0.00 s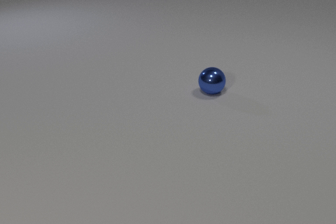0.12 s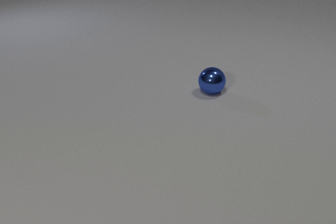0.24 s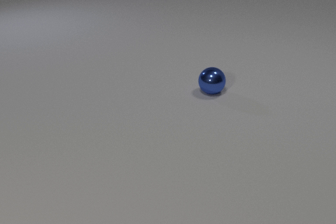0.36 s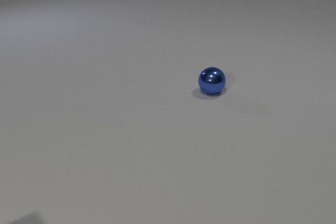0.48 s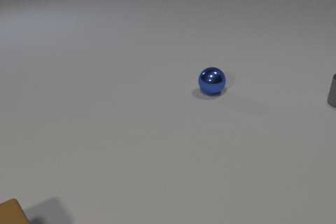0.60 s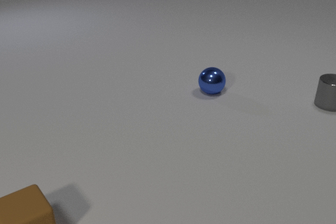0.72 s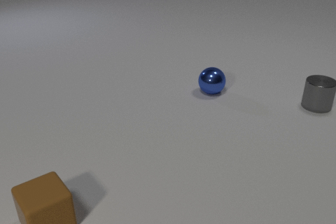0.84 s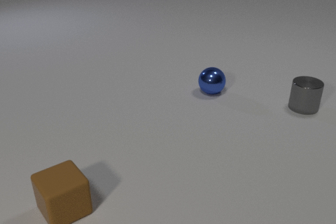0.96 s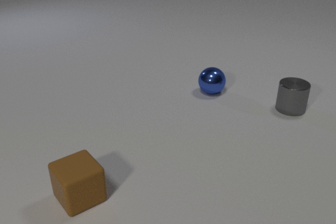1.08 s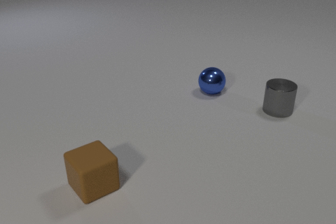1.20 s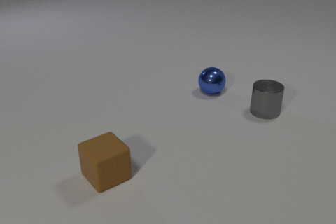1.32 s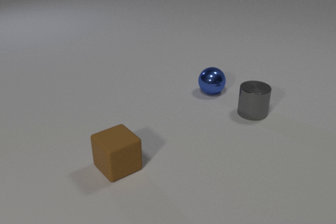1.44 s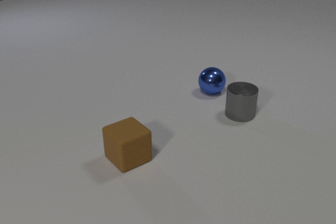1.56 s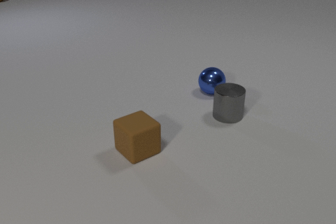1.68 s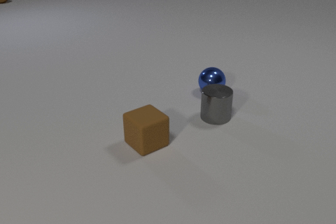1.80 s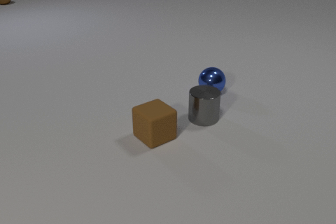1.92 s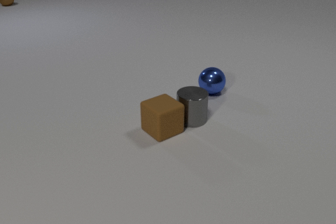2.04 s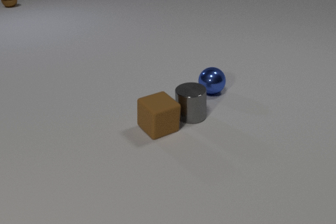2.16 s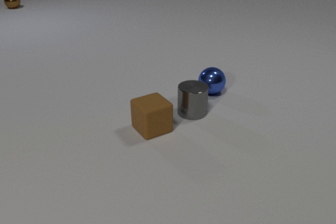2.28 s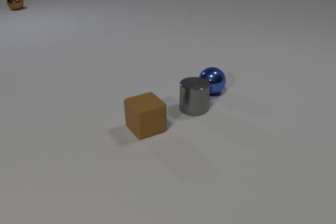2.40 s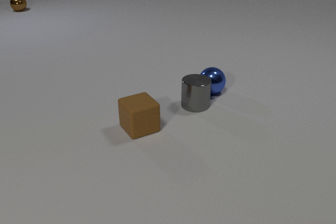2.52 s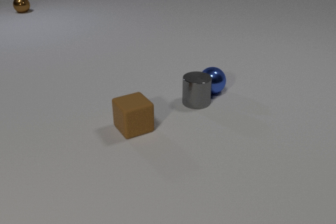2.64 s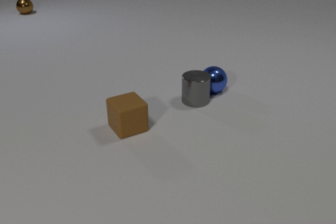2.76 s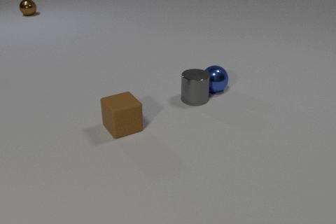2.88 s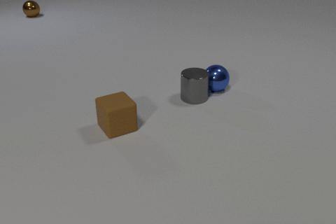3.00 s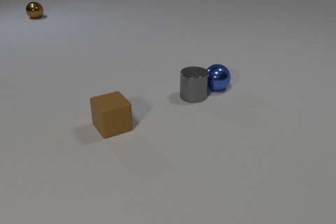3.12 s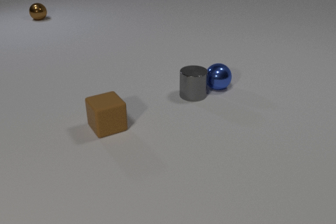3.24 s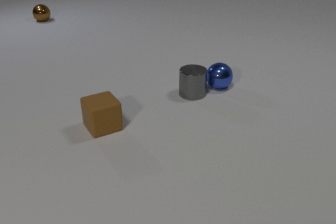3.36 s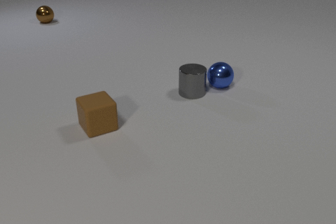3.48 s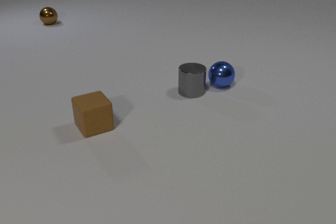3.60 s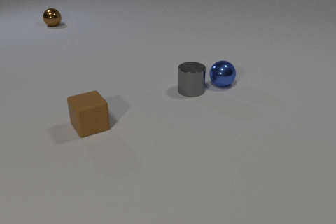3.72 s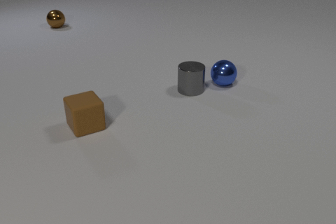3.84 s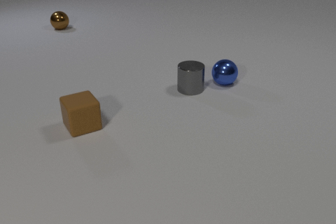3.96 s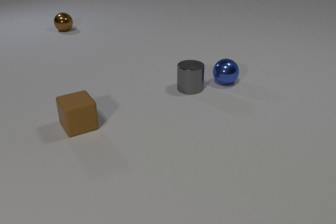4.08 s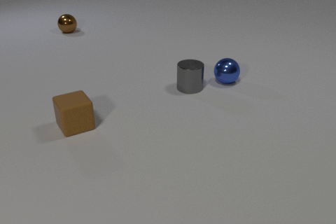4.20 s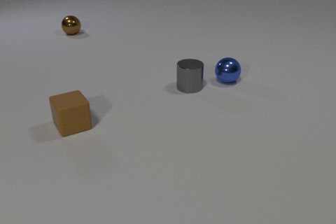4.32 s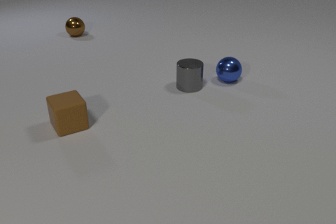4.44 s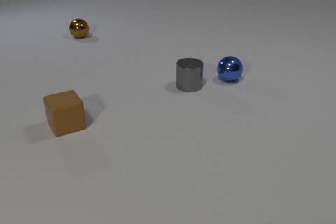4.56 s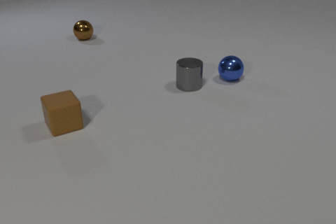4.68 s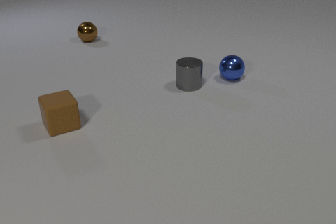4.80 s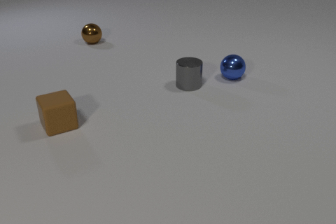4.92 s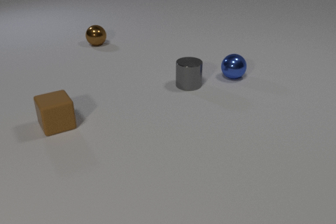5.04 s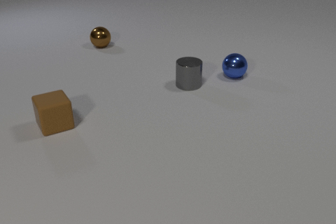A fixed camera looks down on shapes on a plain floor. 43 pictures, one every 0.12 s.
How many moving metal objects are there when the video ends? 3.
How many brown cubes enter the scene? 1.
Are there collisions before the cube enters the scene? no.
0.00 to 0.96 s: The brown rubber cube comes in at the bottom edge, slides to the right and away from the camera. The gray metal cylinder comes in at the right edge, slides to the left and toward the camera.
0.96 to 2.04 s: The brown rubber cube slides away from the camera and to the right. The gray metal cylinder slides to the left. The brown metal sphere comes in at the top edge, rolls toward the camera. The brown rubber cube and the gray metal cylinder collide.
2.04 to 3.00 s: The brown rubber cube slides to the left. The gray metal cylinder slides away from the camera. The blue metal sphere rolls away from the camera. The brown metal sphere rolls toward the camera and to the right. The gray metal cylinder and the blue metal sphere collide.
3.00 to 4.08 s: The brown rubber cube slides to the left. The gray metal cylinder slides away from the camera. The blue metal sphere rolls away from the camera and to the right. The brown metal sphere rolls toward the camera and to the right.
4.08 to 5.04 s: The brown rubber cube slides to the left. The gray metal cylinder slides away from the camera. The blue metal sphere rolls away from the camera and to the right. The brown metal sphere rolls toward the camera and to the right.
